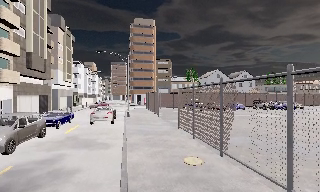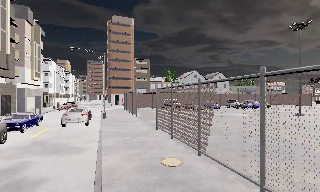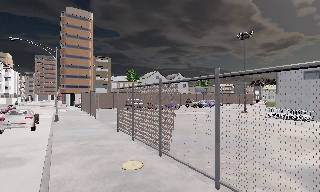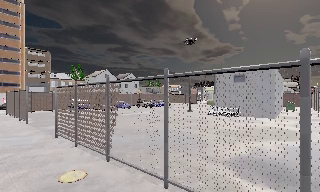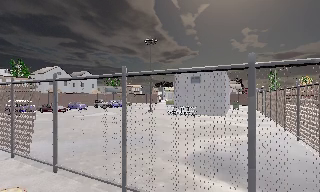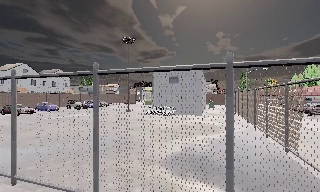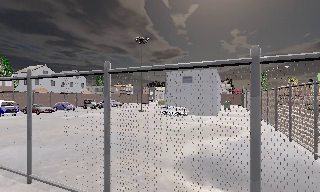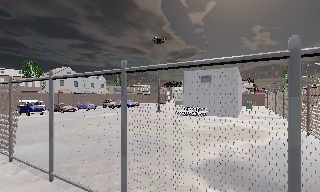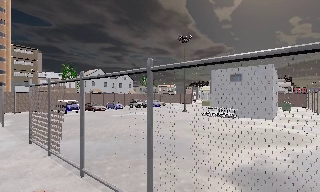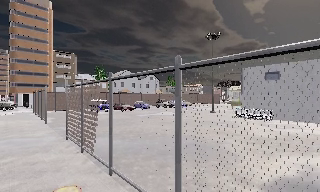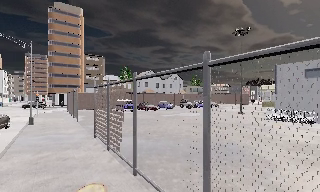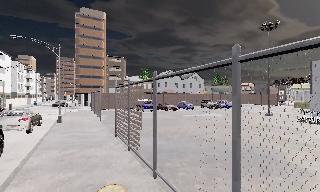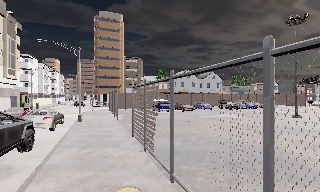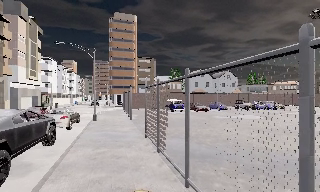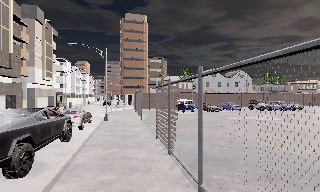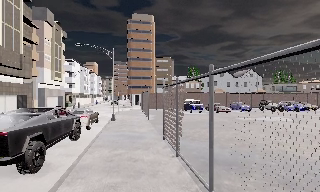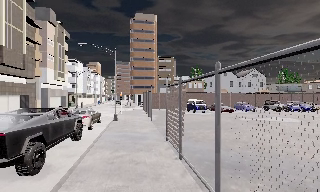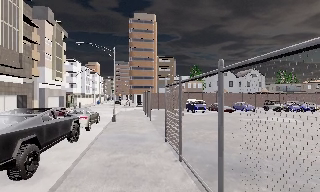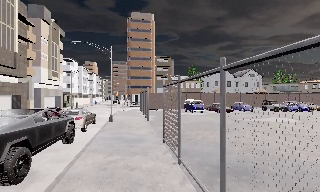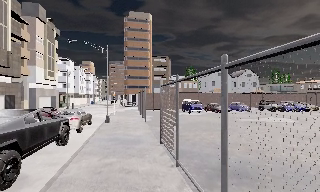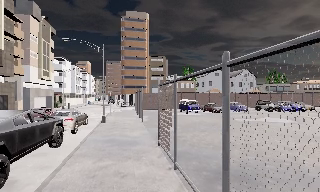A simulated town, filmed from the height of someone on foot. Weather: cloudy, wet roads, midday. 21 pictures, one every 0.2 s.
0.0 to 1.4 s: The camera swings to its right by about 50 degrees, and the scene slides to the left. It travels forward, about 1.5 m.
1.4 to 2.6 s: The camera swings to its left by about 45 degrees, and the scene slides to the right. It travels forward, about 1.5 m.
2.6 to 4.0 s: The camera travels forward, about 1.5 m, so what stands in front looms larger.
The film runs forward here.
